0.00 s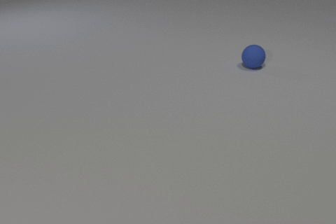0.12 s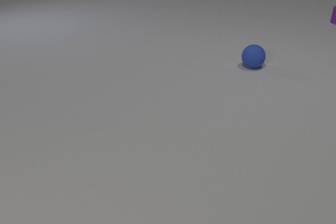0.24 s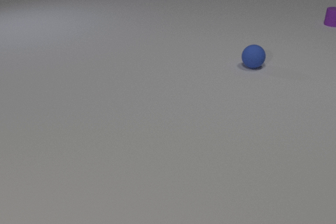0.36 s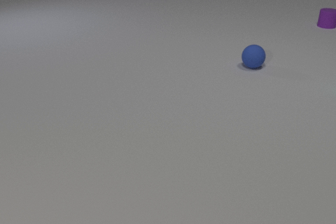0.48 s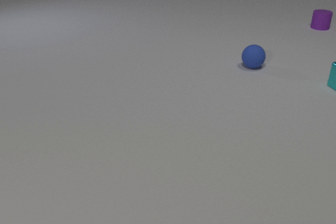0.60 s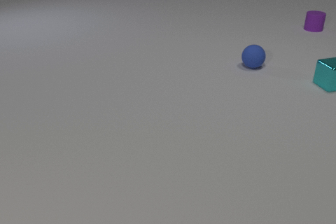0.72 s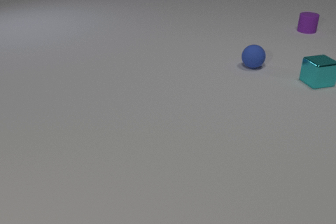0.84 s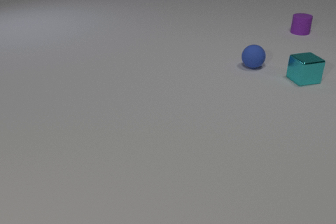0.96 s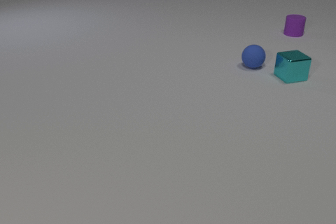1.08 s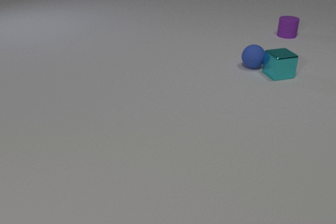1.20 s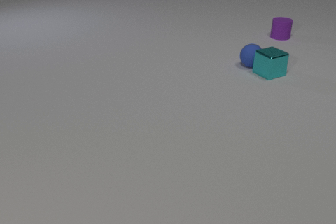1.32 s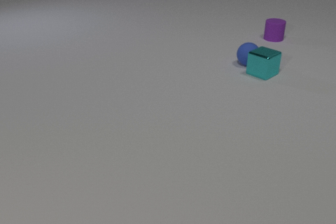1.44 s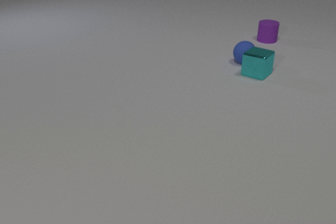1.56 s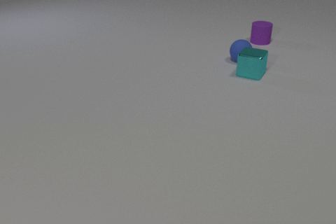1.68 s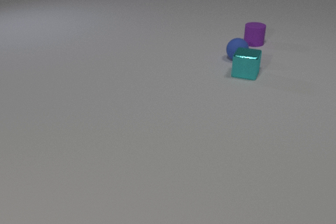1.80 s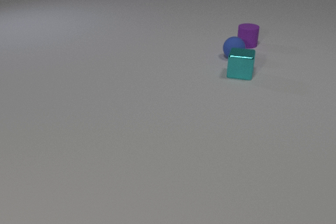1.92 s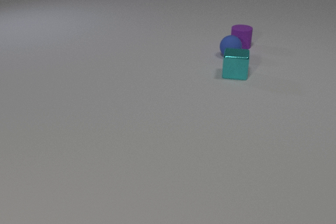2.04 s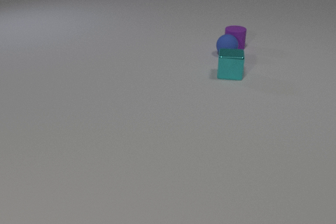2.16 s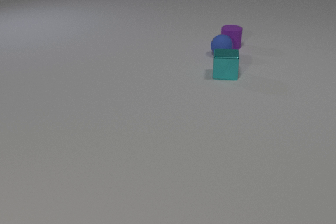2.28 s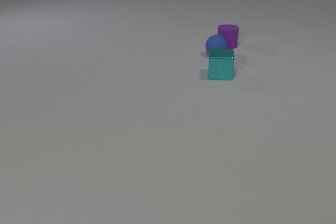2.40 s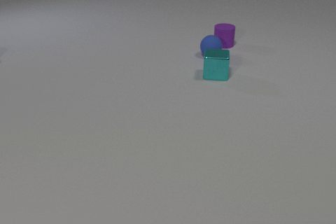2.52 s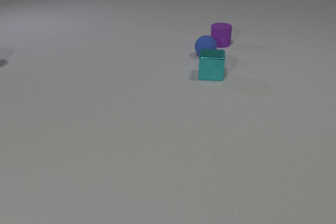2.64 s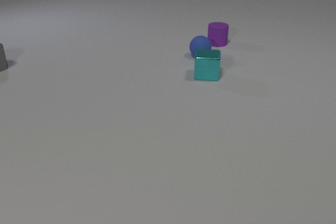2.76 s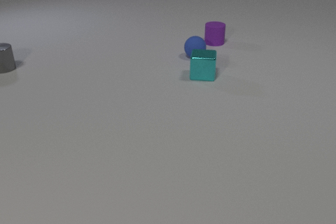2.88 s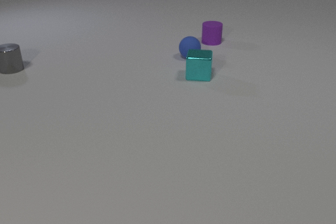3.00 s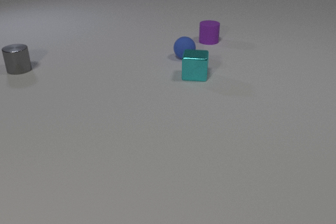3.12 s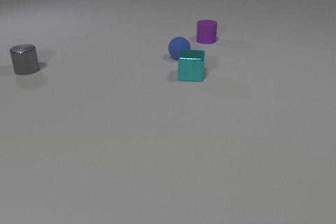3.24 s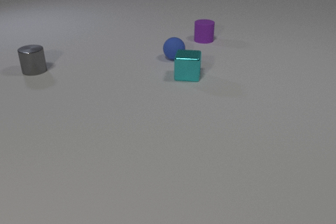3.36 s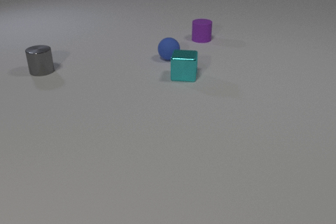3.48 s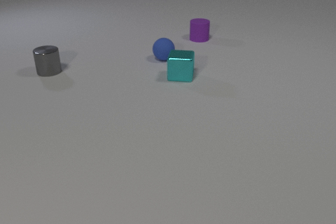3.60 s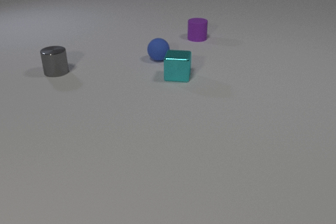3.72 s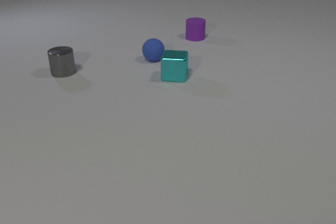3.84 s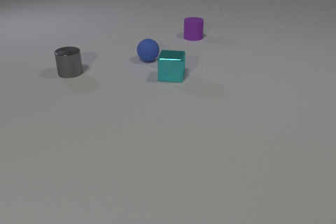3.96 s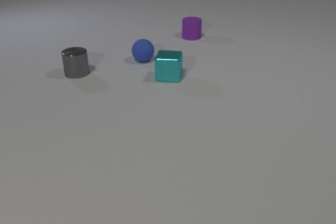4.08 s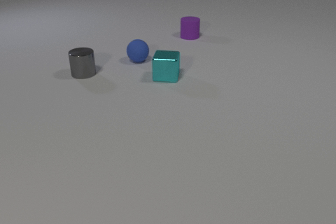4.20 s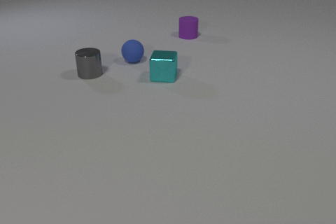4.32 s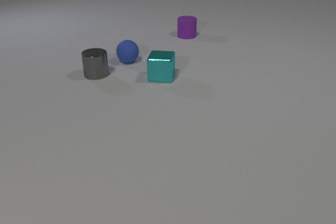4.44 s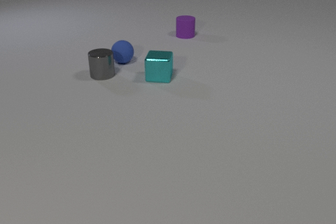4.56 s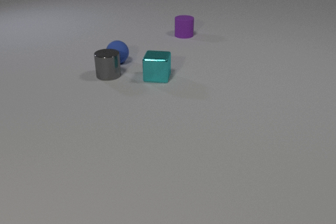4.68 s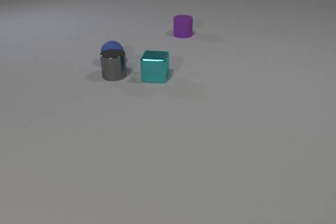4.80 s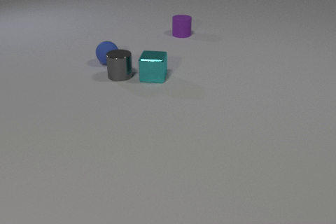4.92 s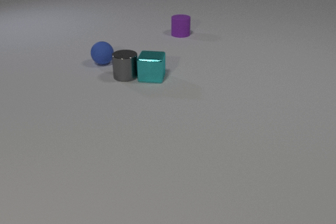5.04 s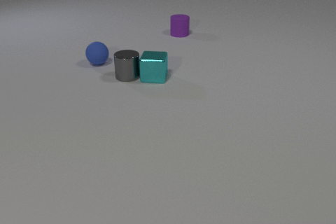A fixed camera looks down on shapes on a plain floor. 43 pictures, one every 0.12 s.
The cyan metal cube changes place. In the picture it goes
to the left.
The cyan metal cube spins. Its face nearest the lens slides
to the right.
0.00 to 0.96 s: The cyan metal cube comes in at the right edge, slides to the left. The purple rubber cylinder comes in at the right edge, slides toward the camera and to the left.
0.96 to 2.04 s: The cyan metal cube slides to the left, spins counterclockwise seen from above by about 60 degrees, its near face sliding to the right. The blue rubber sphere rolls away from the camera and to the left. The purple rubber cylinder slides to the left and toward the camera. The cyan metal cube and the blue rubber sphere collide. The blue rubber sphere and the purple rubber cylinder collide.
2.04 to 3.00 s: The cyan metal cube slides to the left. The blue rubber sphere rolls to the left. The gray metal cylinder comes in at the left edge, slides to the right and toward the camera. The purple rubber cylinder slides to the left and away from the camera.
3.00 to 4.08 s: The cyan metal cube slides to the left. The blue rubber sphere rolls to the left. The gray metal cylinder slides to the right and toward the camera. The purple rubber cylinder slides to the left and away from the camera.
4.08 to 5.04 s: The cyan metal cube slides to the left. The blue rubber sphere rolls to the left. The gray metal cylinder slides to the right. The purple rubber cylinder slides to the left and away from the camera. The cyan metal cube and the gray metal cylinder collide.
How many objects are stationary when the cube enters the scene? 1.
What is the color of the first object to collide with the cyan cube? blue.
What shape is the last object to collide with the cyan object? cylinder.
